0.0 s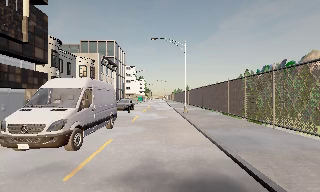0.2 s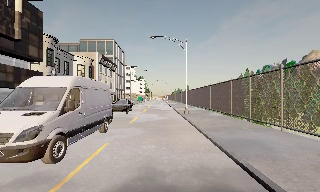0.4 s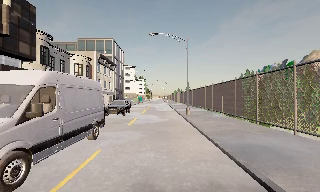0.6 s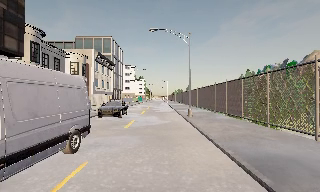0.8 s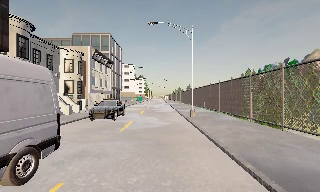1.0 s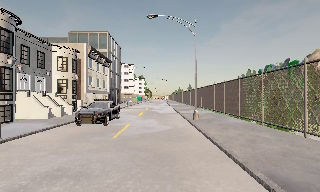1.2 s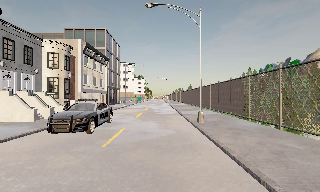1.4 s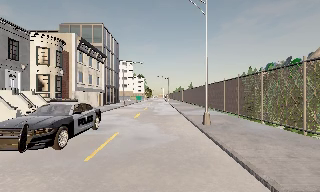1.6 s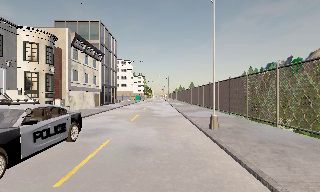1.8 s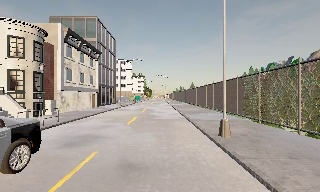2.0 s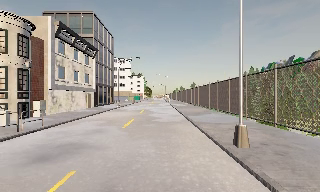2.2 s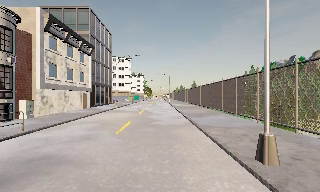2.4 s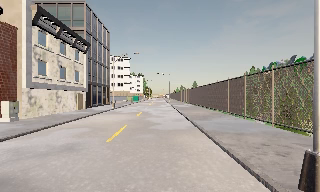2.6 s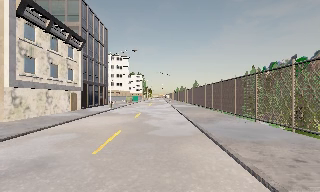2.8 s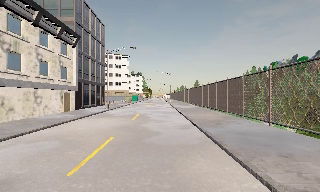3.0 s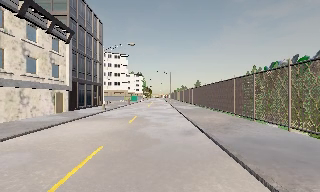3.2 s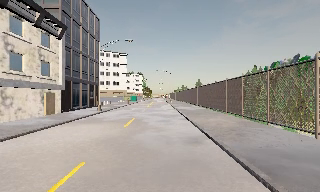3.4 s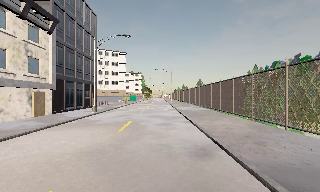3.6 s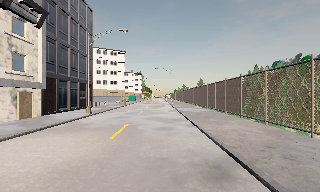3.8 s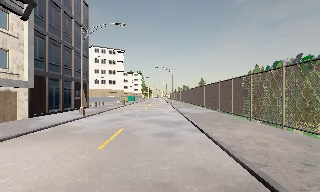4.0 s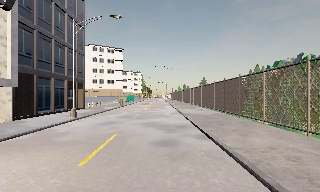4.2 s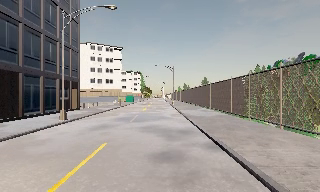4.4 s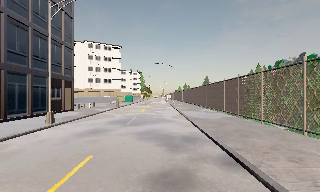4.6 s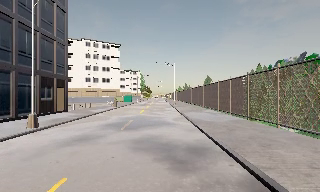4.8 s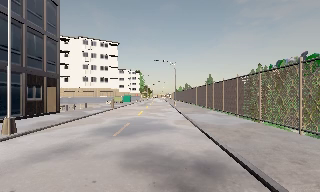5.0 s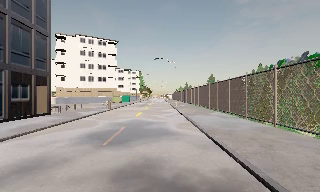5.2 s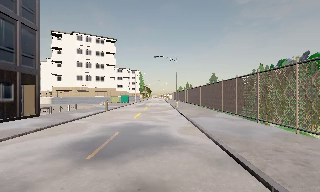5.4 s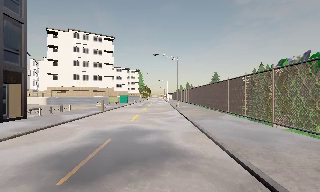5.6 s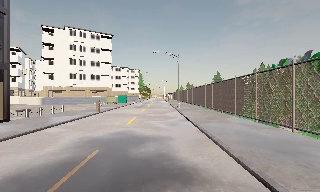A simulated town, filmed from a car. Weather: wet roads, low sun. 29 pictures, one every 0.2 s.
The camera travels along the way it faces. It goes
forward.
0.0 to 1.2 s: The camera travels forward, about 6 m, so what stands in front looms larger. It gains speed.
1.2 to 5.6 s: The camera travels forward, about 30 m, so what stands in front looms larger.
The film runs forward here.
